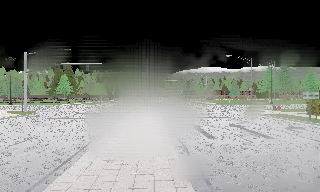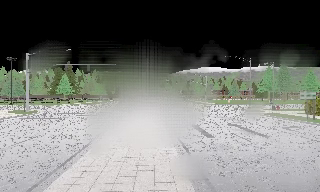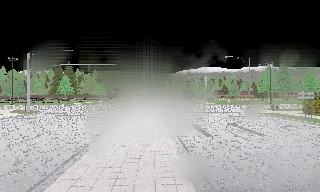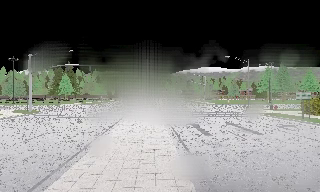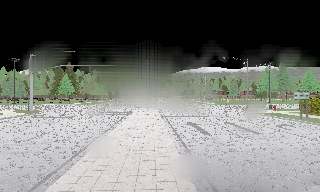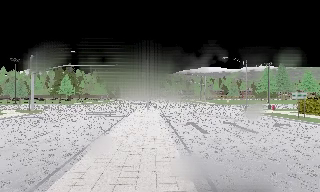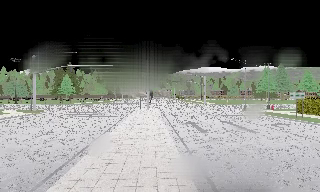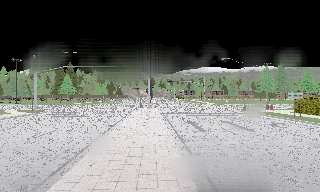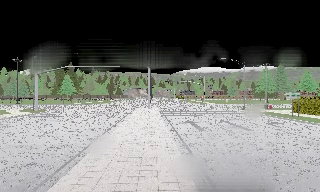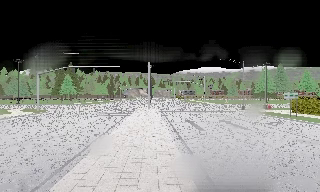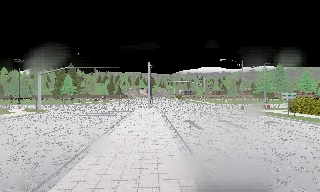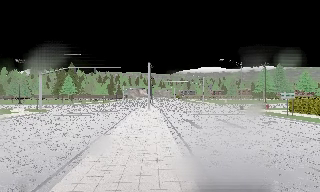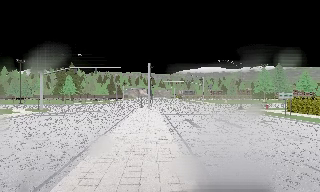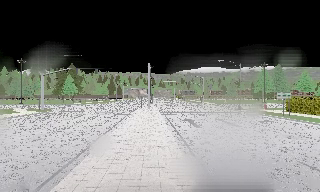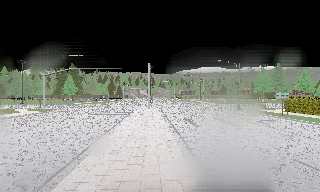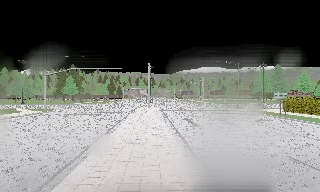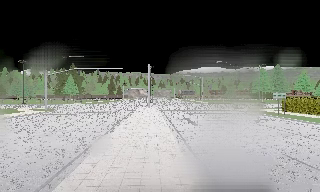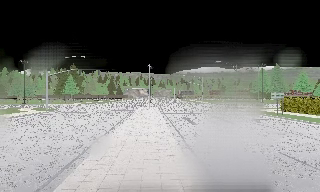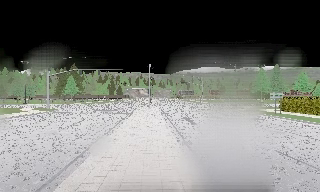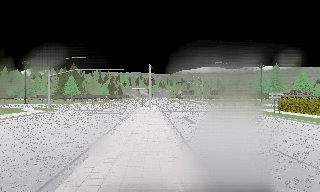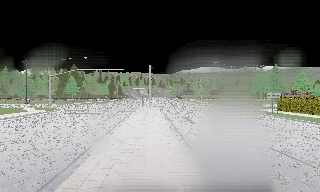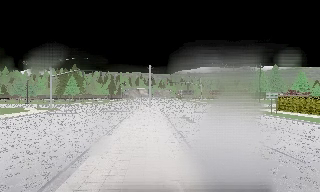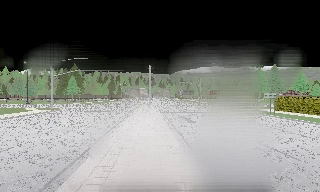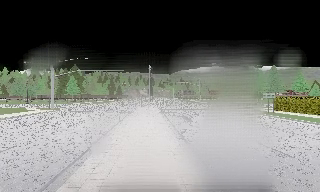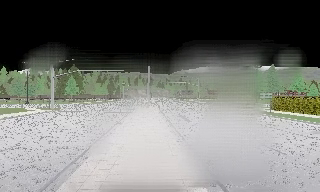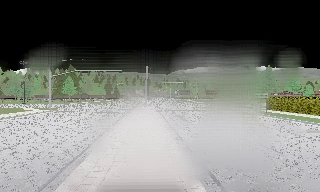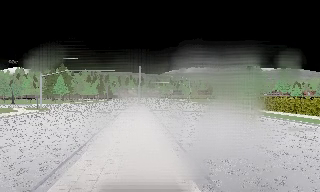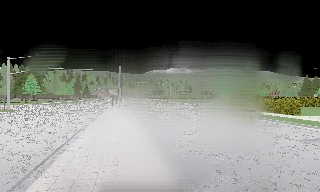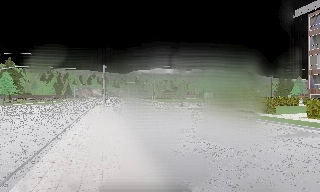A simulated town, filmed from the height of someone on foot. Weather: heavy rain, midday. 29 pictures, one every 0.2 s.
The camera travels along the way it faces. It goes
backward.
0.0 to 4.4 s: The camera travels backward, about 5 m, so what stands in front gets smaller.
4.4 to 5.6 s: The camera swings to its right by about 15 degrees, and the scene slides to the left. It travels backward, about 1.5 m, so what stands in front gets smaller.
The film runs backward here.
